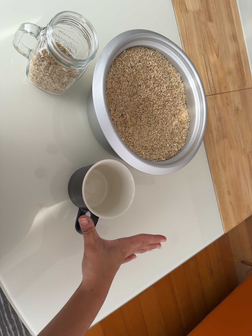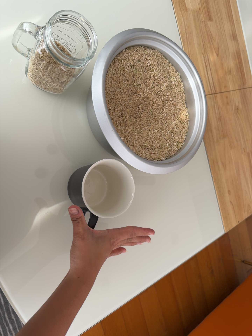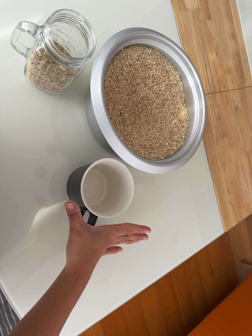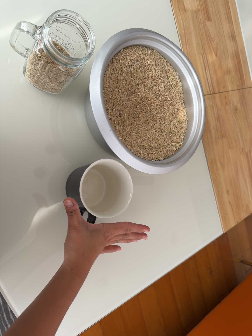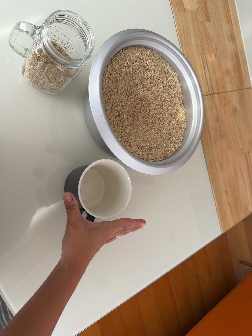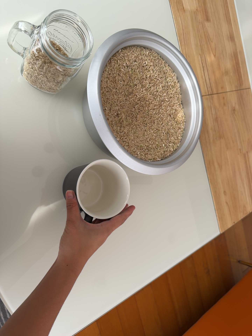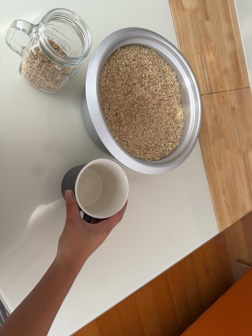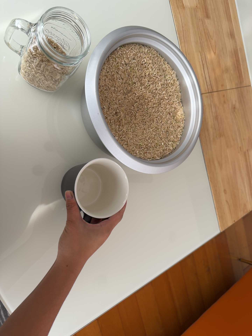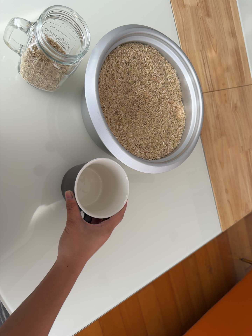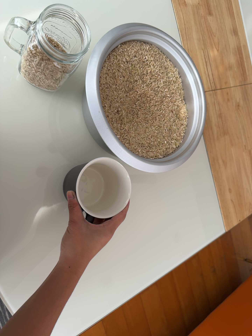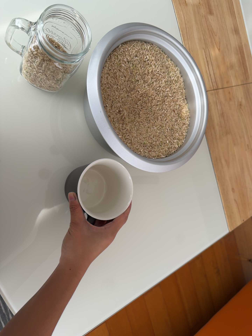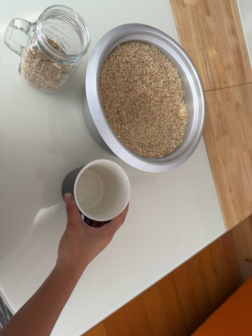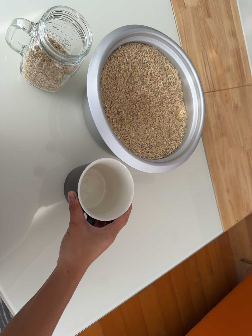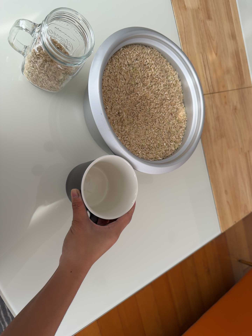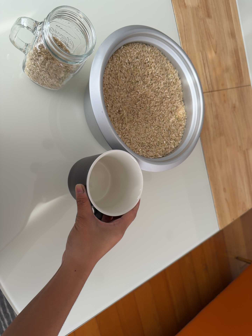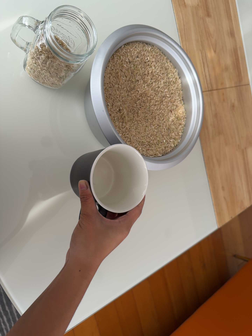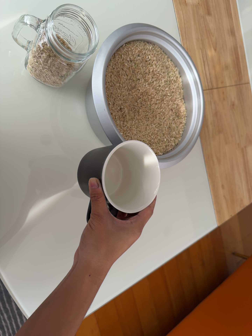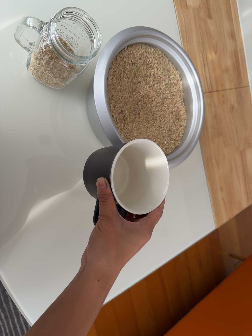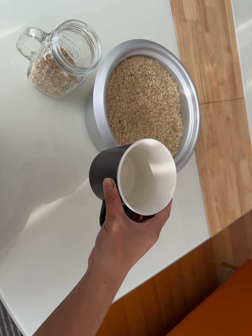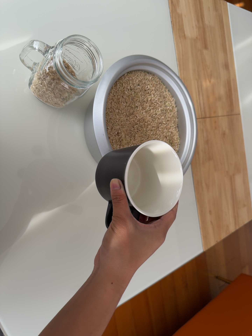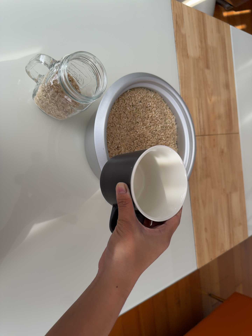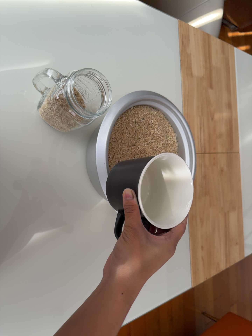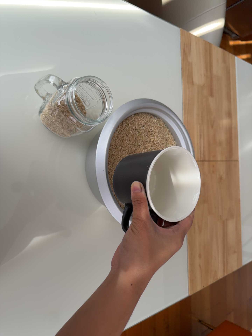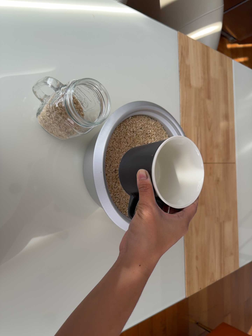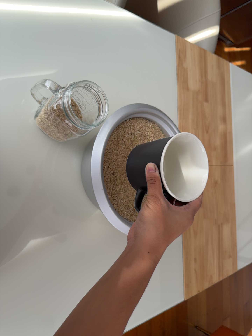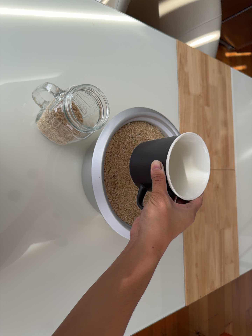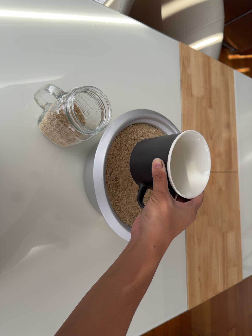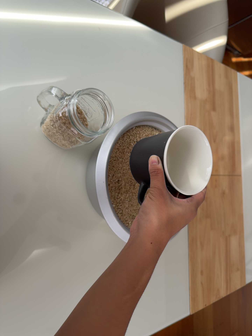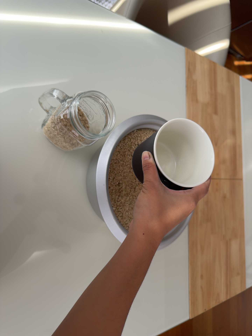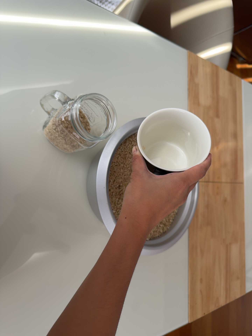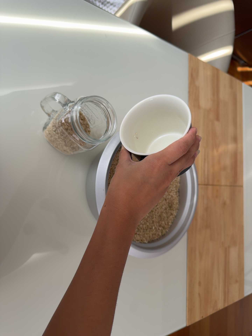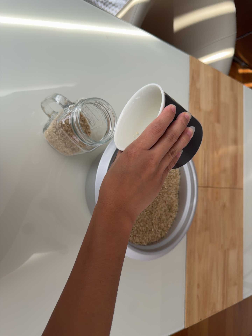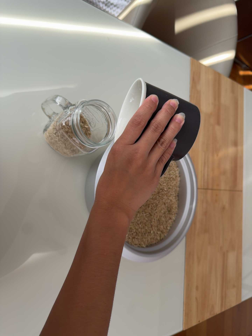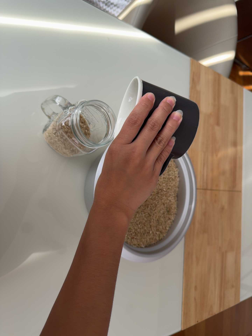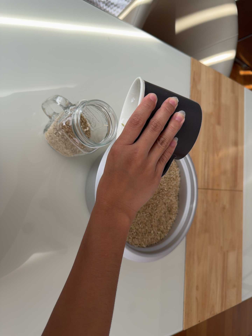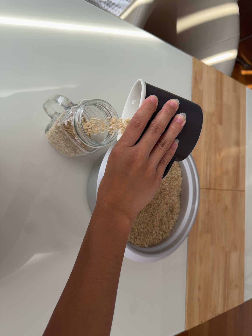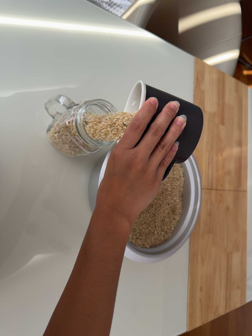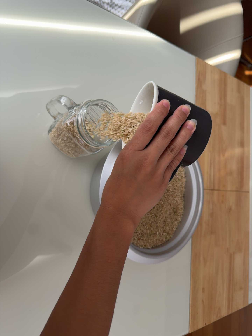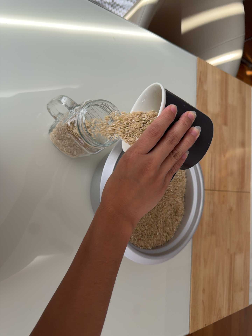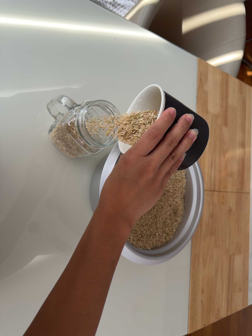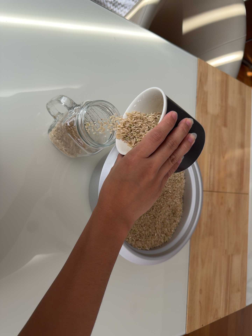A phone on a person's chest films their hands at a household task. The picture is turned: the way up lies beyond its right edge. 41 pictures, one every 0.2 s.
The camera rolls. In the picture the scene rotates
clockwise.
0.0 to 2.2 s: The camera shifts only a little, or ends up much as it began.
2.2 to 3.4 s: The camera shifts only a little, or ends up much as it began.
3.4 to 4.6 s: The camera's aim tips toward the top of its view by about 10 degrees, and the scene shifts downward. It rolls about its line of sight by about 10 degrees, and the scene rotates clockwise.
4.6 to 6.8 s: The camera shifts only a little, or ends up much as it began.
6.8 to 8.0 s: The camera keeps its place and its aim.
The film runs backward here.
